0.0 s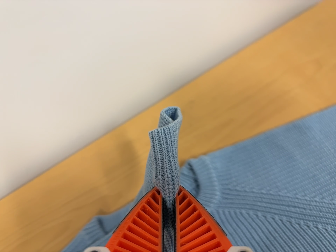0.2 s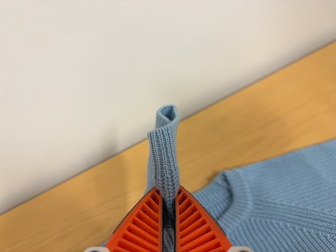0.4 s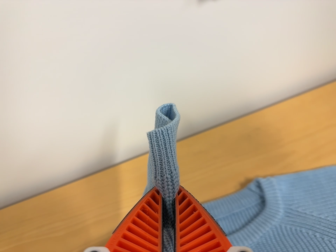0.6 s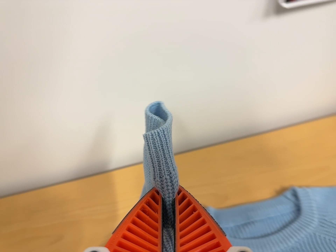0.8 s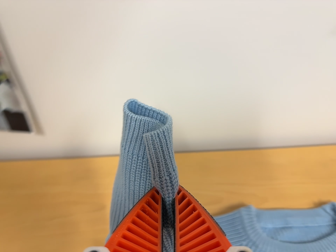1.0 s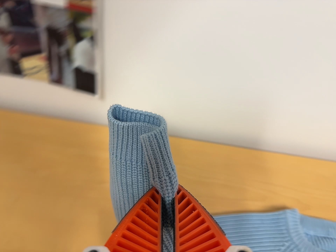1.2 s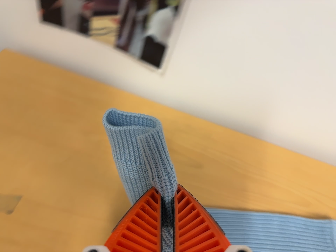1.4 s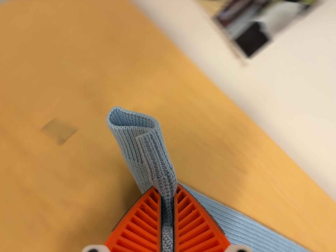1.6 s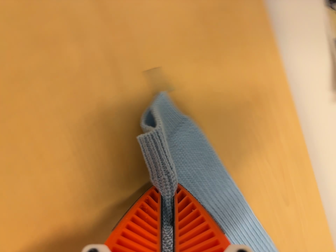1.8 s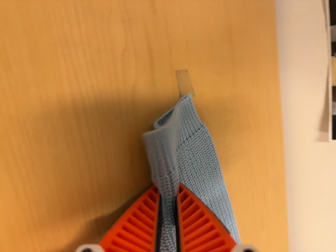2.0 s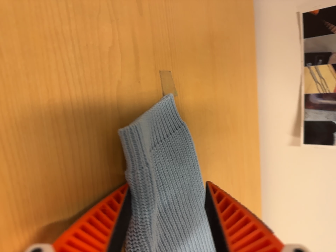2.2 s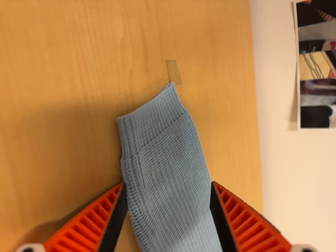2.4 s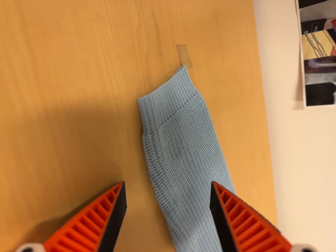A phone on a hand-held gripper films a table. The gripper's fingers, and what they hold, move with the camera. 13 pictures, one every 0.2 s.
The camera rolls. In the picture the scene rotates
clockwise.
0.0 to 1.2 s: The camera travels to its left, about 40 cm, so close, fixed things drift to the right. It rolls about its line of sight by about 50 degrees, and the scene rotates clockwise.
1.2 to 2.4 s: The camera pans to its right by about 15 degrees. It travels to its left, about 28 cm. It rolls about its line of sight by about 60 degrees, and the scene rotates clockwise.
The film runs backward here.
